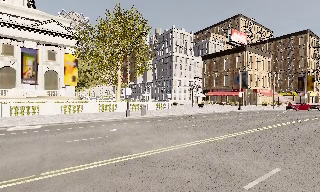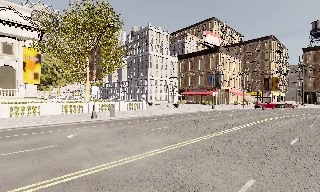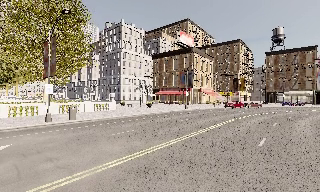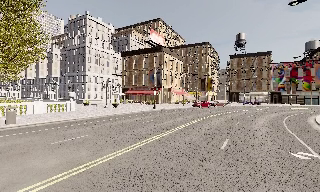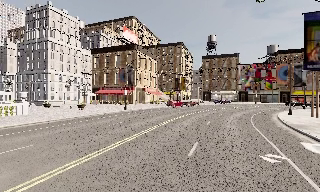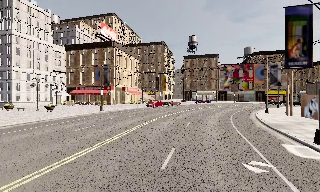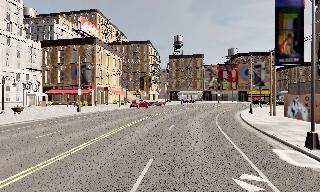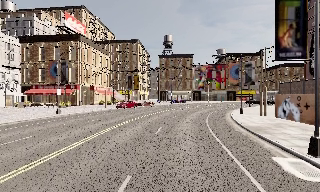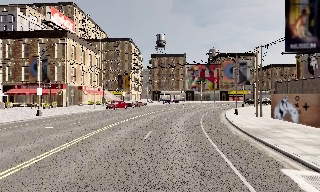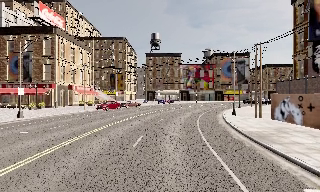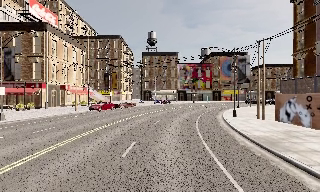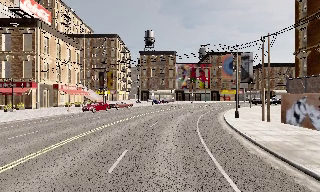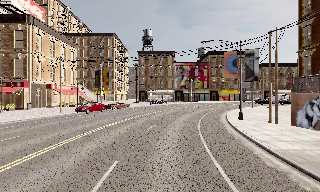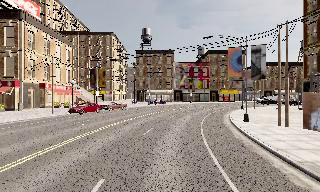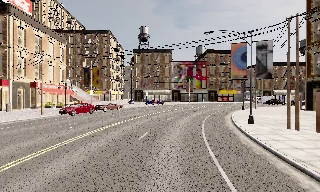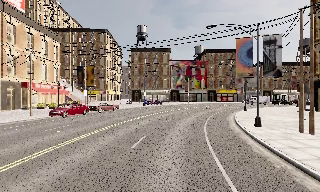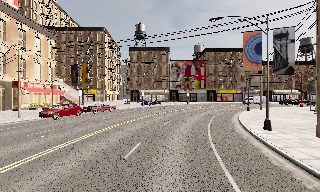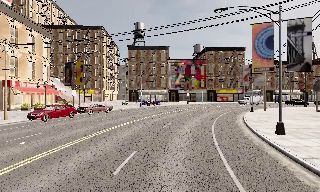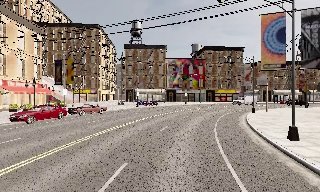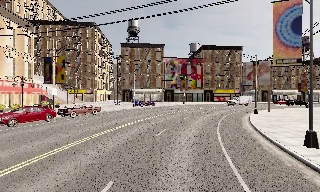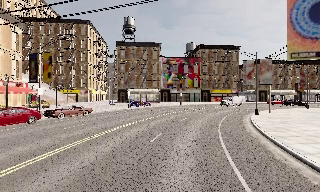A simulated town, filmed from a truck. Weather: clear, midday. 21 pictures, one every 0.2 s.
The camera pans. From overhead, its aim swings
clockwise.
The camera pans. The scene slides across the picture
to the left.
0.0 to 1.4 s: The scene slides to the left, as the camera pans about 50 degrees to its right. It travels forward and to its right, about 9 m.
1.4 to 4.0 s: The camera pans to its right, which is clockwise from overhead, by about 10 degrees. It travels forward, about 16 m, so what stands in front looms larger.
The film runs forward here.
